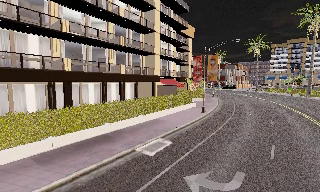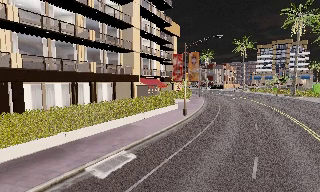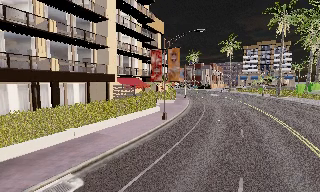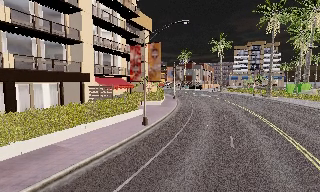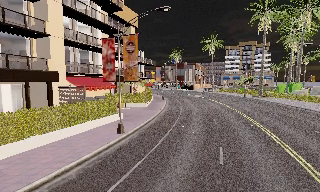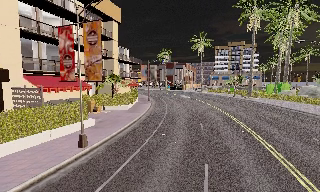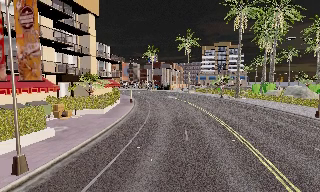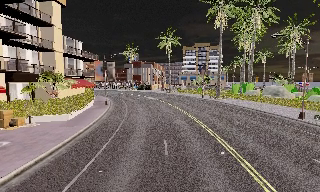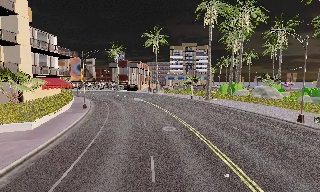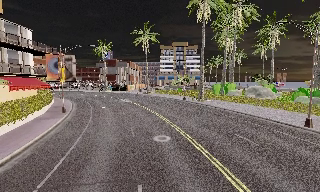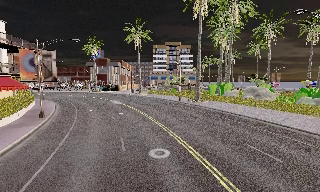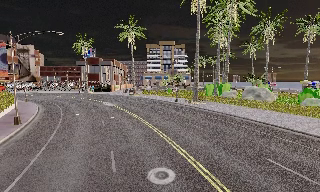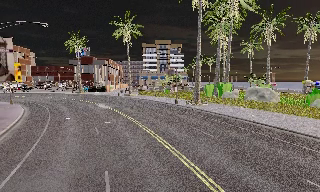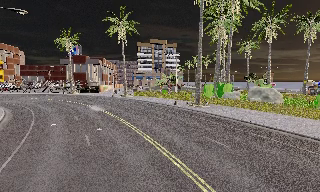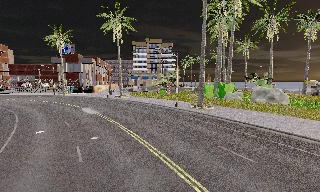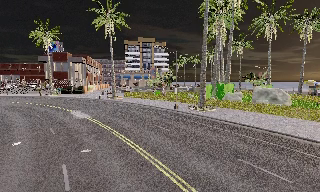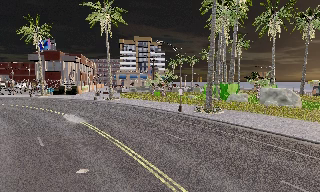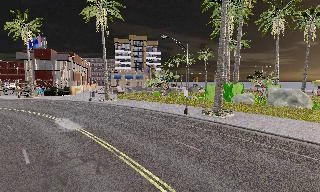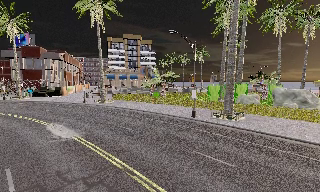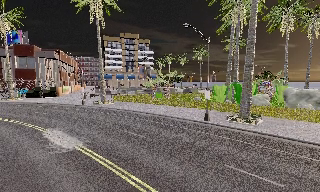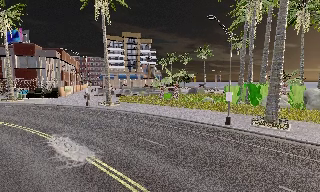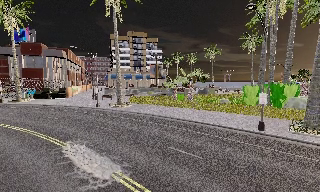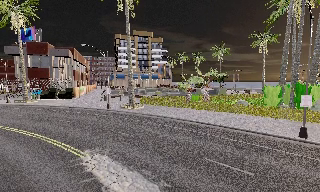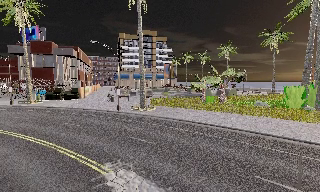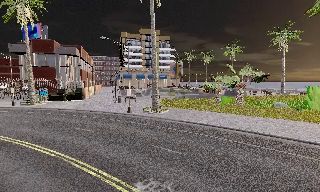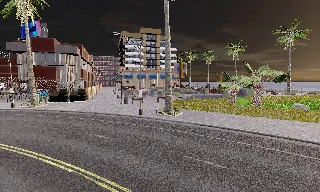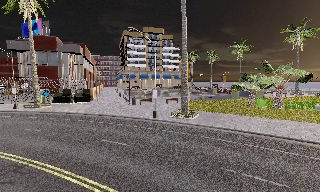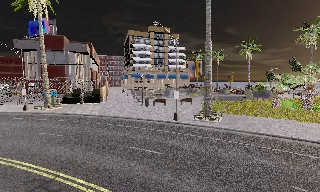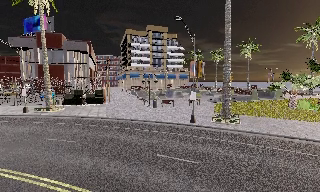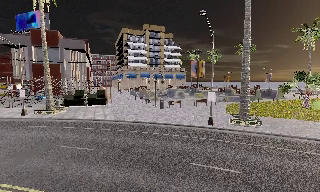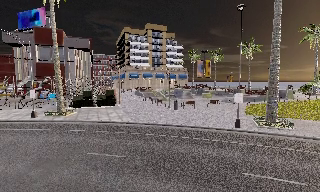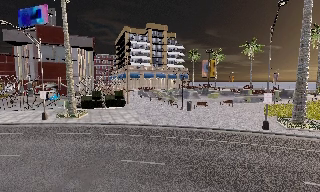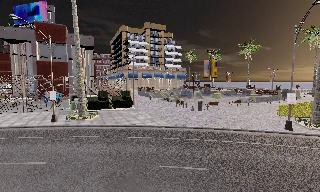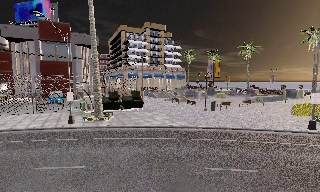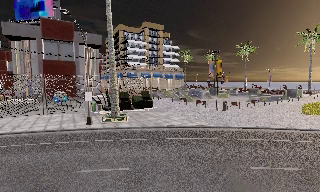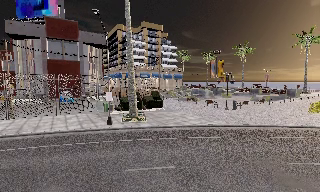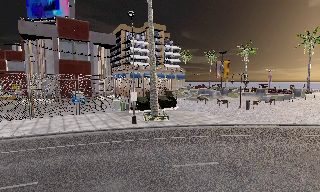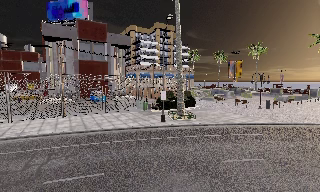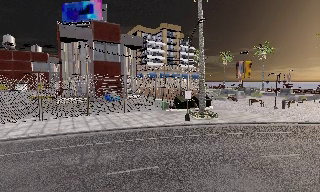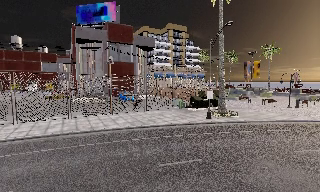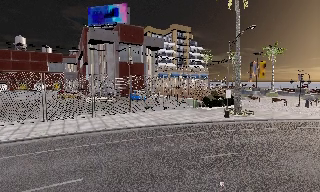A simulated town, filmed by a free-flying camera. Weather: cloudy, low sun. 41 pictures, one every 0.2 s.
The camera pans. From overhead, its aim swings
clockwise.
0.0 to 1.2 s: The scene slides to the left, as the camera pans about 20 degrees to its right. It travels forward and to its right, about 14 m, so what stands in front looms larger.
1.2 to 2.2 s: The scene slides to the left, as the camera pans about 20 degrees to its right. It travels forward, about 11 m, so what stands in front looms larger.
2.2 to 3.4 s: The camera pans to its right, which is clockwise from overhead, by about 15 degrees. It travels forward and to its left, about 12 m, so what stands in front looms larger.
3.4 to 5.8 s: The camera travels to its left and forward, about 25 m, so close, fixed things drift to the right.
5.8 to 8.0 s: The camera travels to its left, about 25 m, so close, fixed things drift to the right.
The film runs backward here.
